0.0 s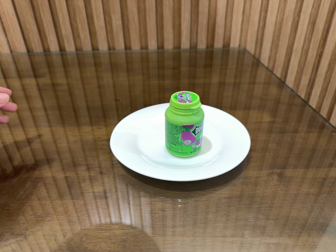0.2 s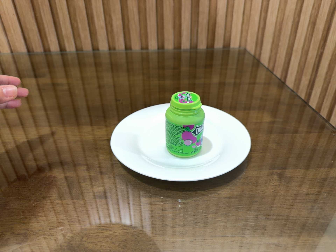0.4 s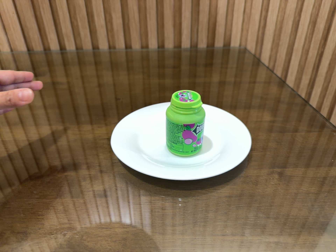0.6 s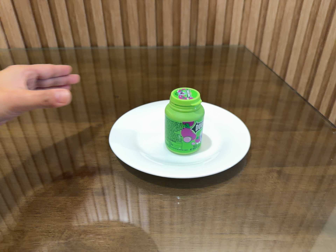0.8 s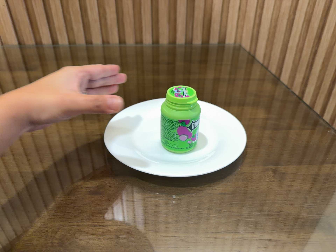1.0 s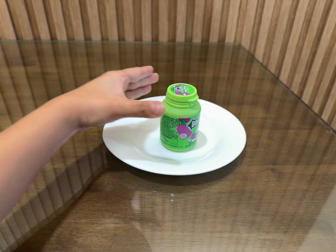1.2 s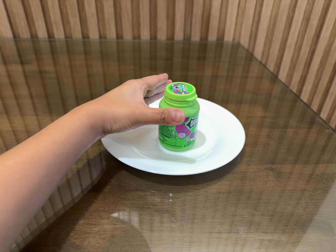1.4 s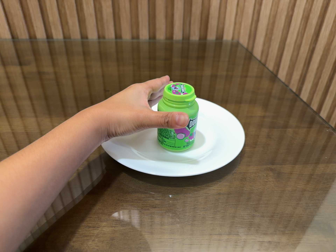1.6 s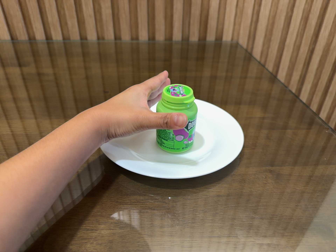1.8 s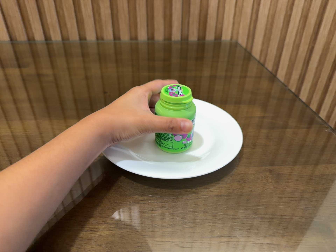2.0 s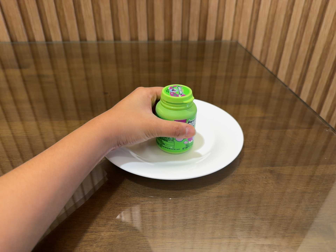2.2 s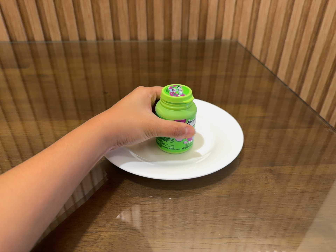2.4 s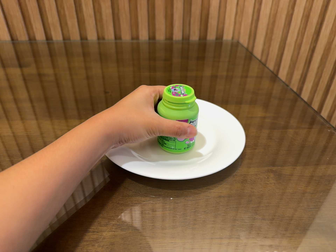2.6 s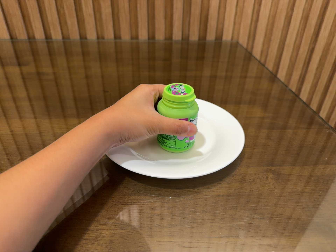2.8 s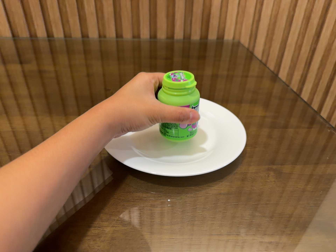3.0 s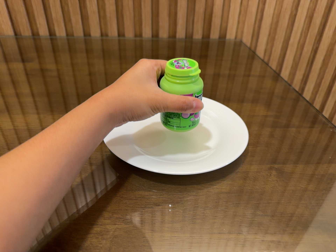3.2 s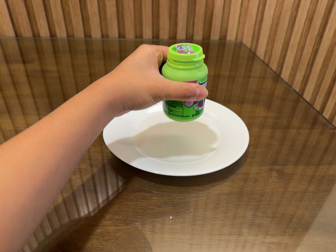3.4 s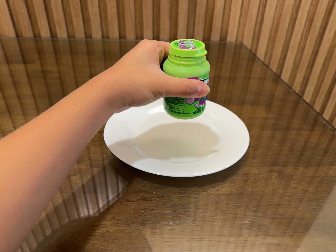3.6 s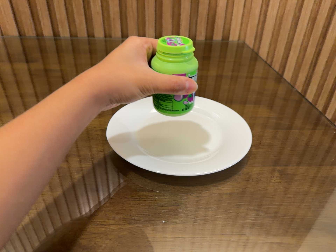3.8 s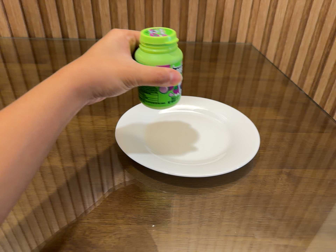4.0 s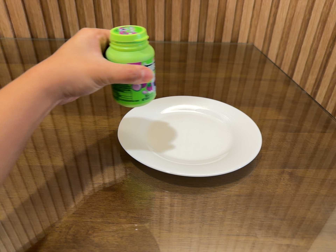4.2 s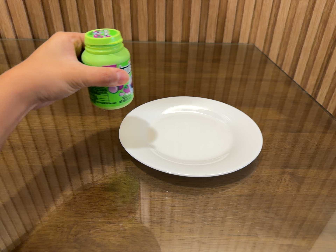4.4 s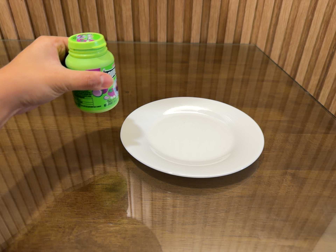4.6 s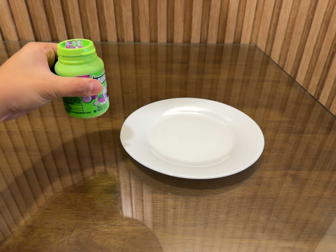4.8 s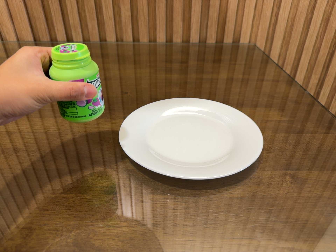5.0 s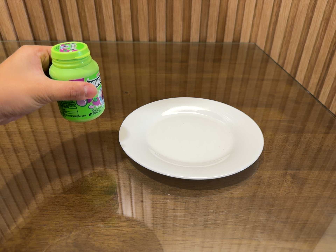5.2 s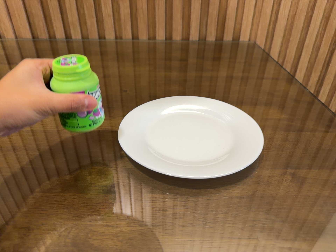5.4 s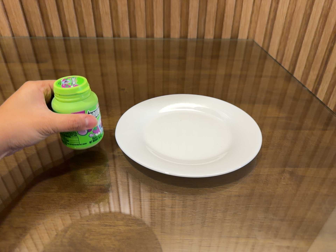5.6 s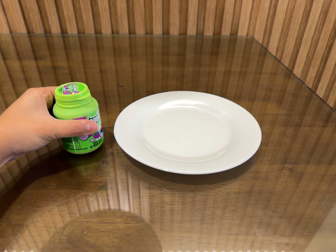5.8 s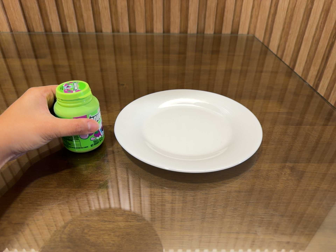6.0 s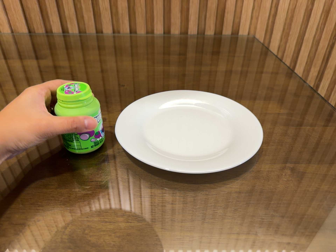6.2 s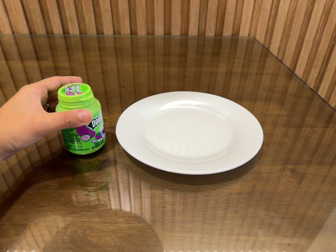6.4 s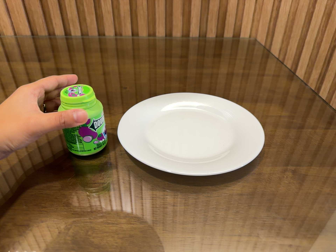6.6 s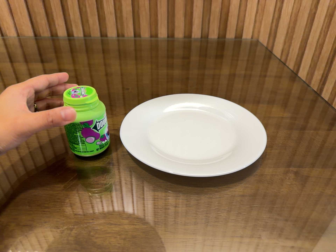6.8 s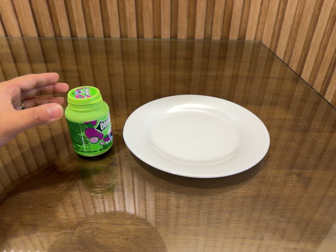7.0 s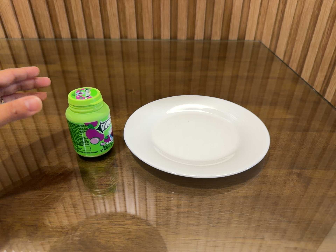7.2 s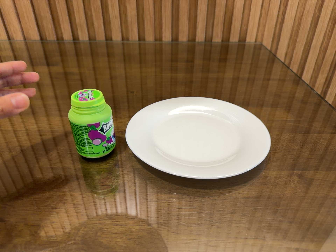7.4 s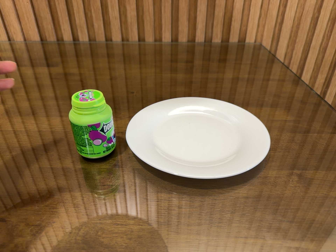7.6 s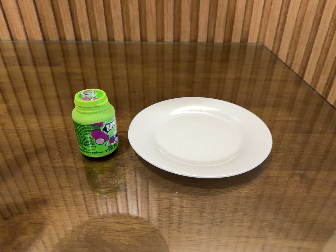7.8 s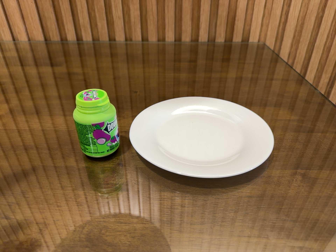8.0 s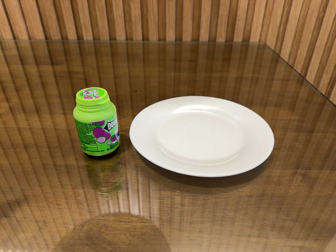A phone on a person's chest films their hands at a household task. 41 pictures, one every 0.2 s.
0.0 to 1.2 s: The camera shifts only a little, or ends up much as it began.
1.2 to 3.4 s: The camera keeps its place and its aim.
3.4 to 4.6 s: The camera shifts only a little, or ends up much as it began.
4.6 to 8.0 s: The camera shifts only a little, or ends up much as it began.
The film runs backward here.
